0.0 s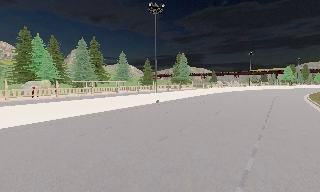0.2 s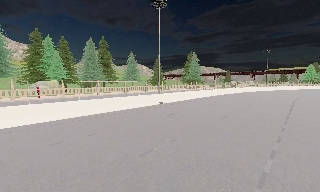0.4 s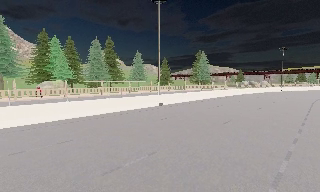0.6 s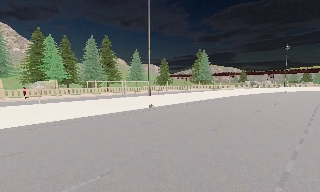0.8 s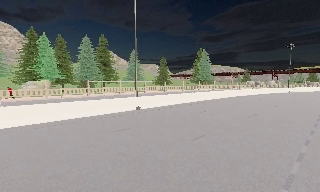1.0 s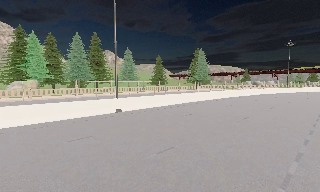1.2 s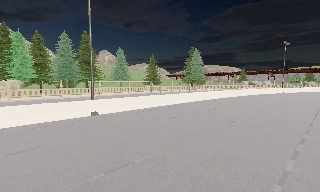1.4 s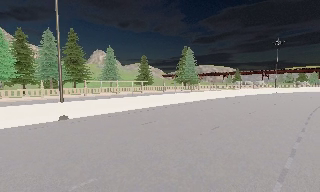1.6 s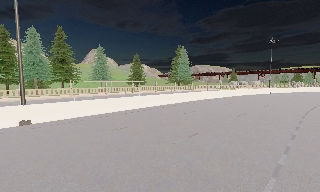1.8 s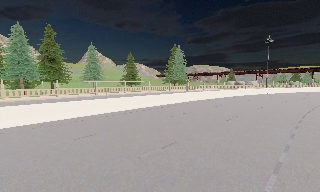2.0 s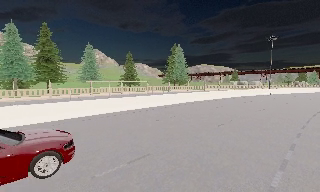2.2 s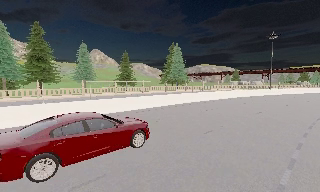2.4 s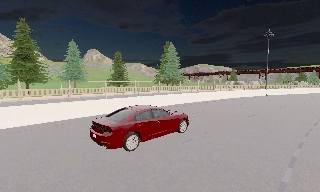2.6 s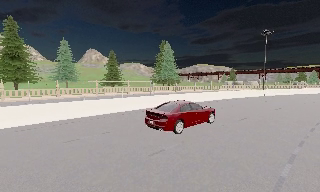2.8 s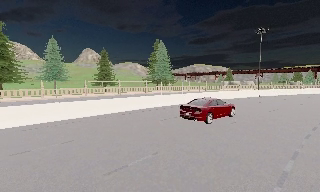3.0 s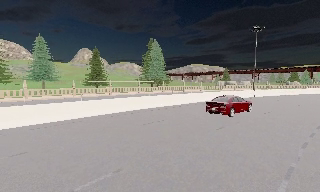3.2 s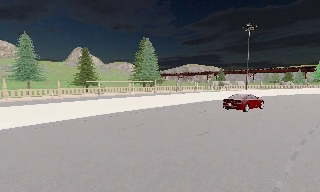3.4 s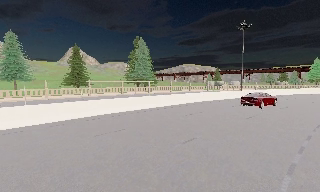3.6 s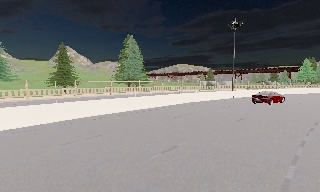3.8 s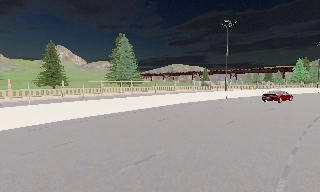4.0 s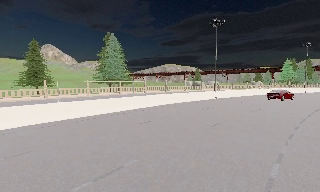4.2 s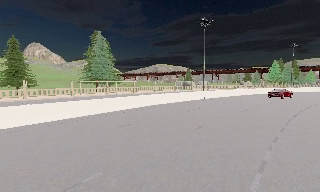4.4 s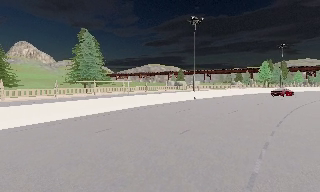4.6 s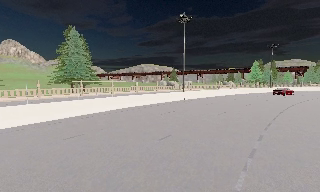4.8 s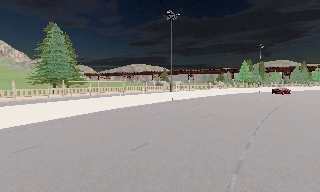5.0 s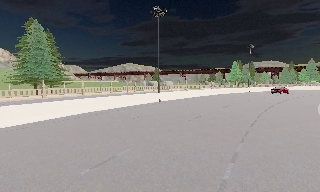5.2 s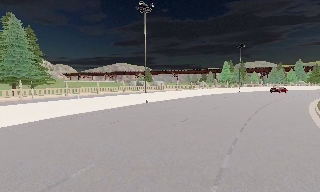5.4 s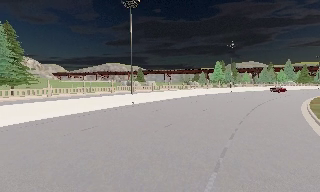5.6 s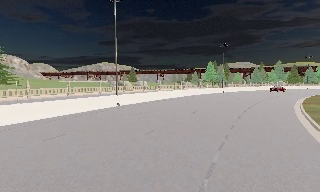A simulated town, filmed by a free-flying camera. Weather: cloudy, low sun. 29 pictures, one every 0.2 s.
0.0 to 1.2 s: The camera pans to its left, which is counterclockwise from overhead, by about 10 degrees. It travels to its right and forward, about 11 m, so close, fixed things drift to the left.
1.2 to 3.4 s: The camera travels forward and to its right, about 18 m, so what stands in front looms larger.
3.4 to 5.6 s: The camera pans to its right, which is clockwise from overhead, by about 25 degrees. It travels forward and to its right, about 13 m, so what stands in front looms larger.
The film runs forward here.
